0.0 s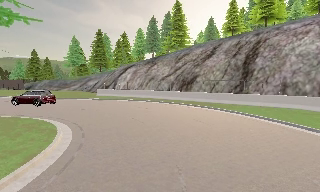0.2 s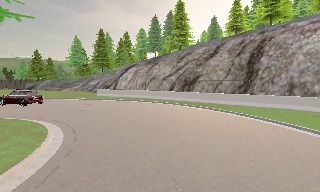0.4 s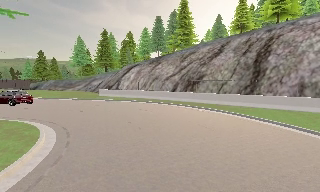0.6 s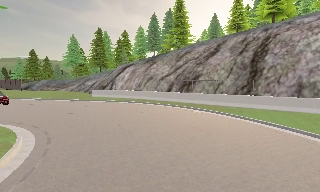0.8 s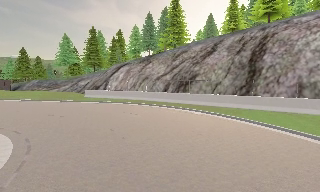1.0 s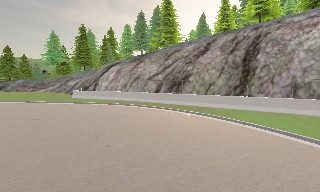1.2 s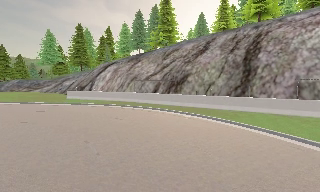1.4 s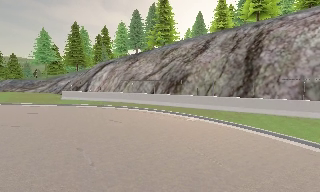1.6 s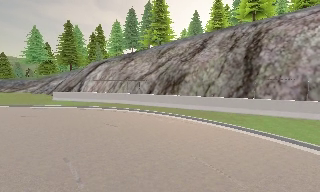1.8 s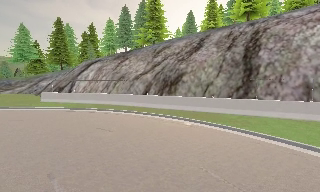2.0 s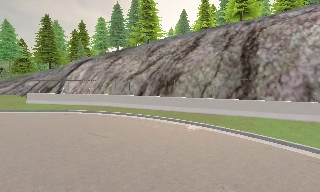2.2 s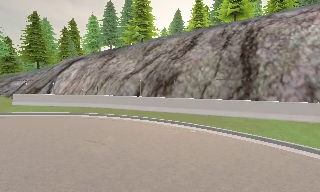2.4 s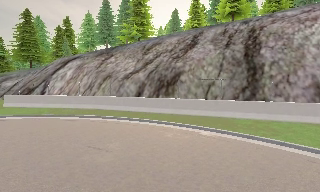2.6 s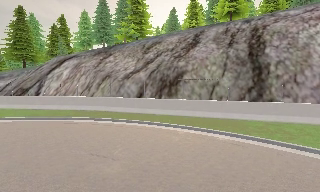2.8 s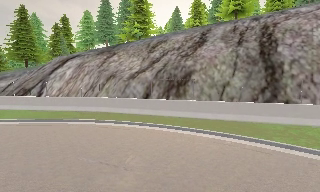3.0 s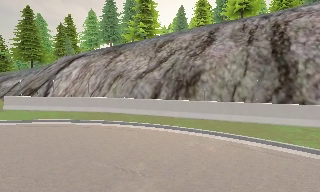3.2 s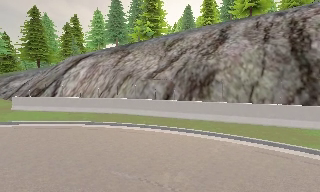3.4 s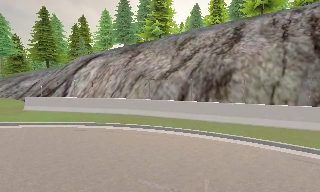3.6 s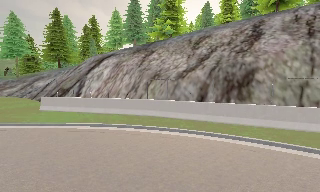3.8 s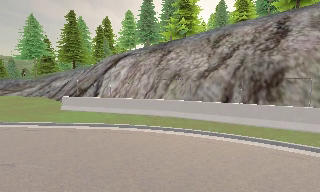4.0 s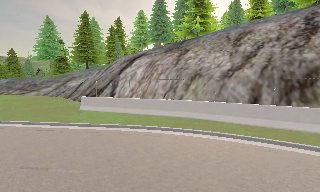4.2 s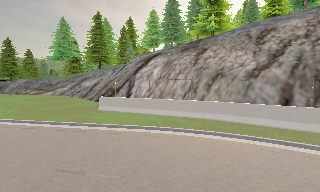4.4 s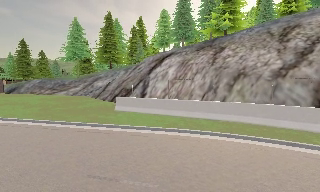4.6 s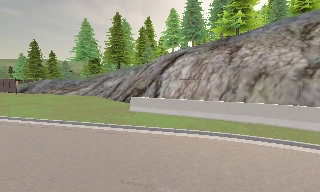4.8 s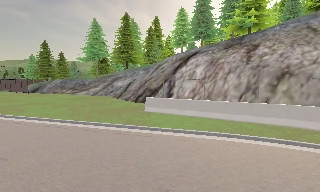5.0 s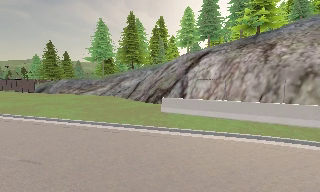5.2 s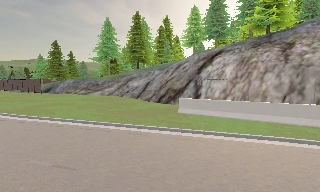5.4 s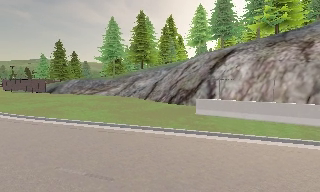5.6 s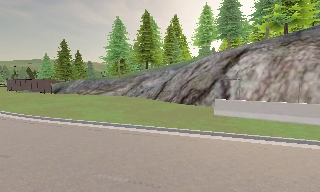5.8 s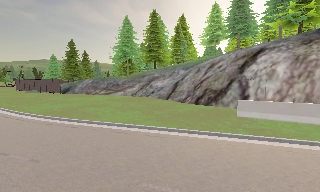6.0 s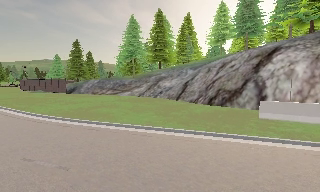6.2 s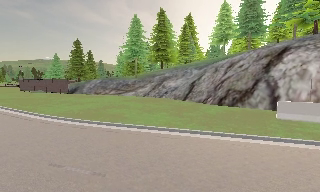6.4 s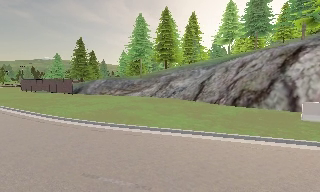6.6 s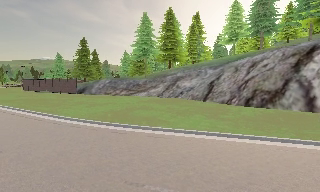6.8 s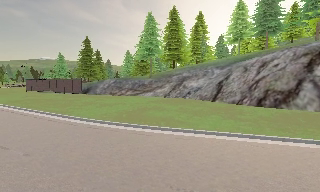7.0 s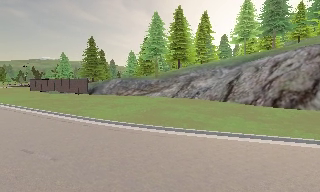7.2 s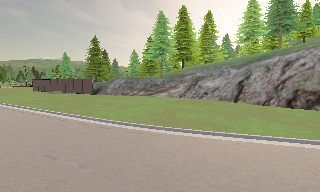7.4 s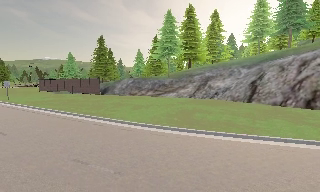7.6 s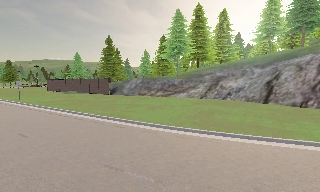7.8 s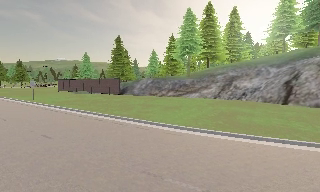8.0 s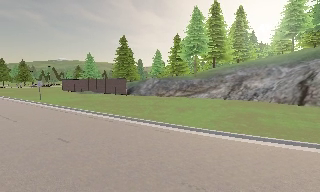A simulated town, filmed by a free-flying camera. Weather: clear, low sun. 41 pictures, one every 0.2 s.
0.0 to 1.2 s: The camera travels forward, about 4.5 m, so what stands in front looms larger.
1.2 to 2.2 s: The camera pans to its right, which is clockwise from overhead, by about 10 degrees. It travels forward and to its left, about 4 m, so what stands in front looms larger.
2.2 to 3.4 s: The camera travels to its left and forward, about 5 m, so close, fixed things drift to the right.
3.4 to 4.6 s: The camera pans to its left, which is counterclockwise from overhead, by about 15 degrees. It travels to its left and forward, about 6 m, so close, fixed things drift to the right.
4.6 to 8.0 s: The camera travels to its left, about 20 m, so close, fixed things drift to the right.
The film runs forward here.
